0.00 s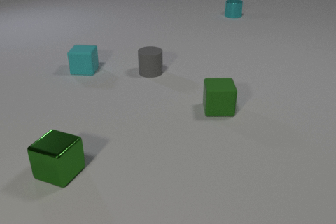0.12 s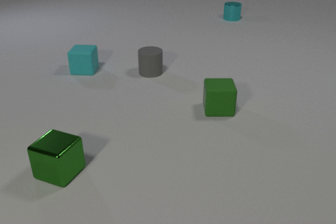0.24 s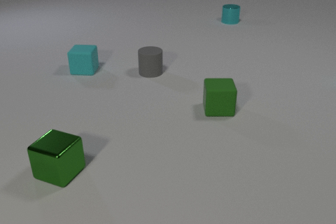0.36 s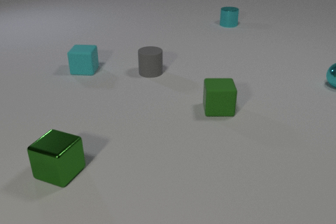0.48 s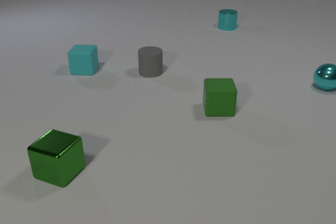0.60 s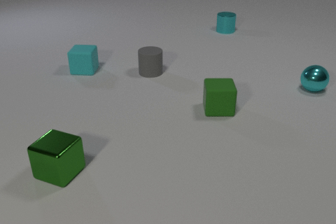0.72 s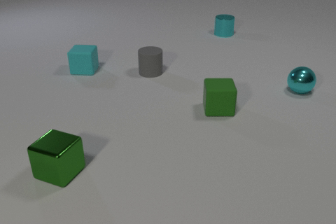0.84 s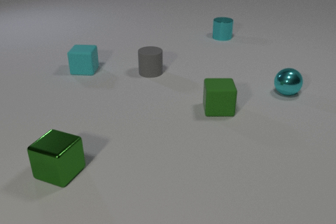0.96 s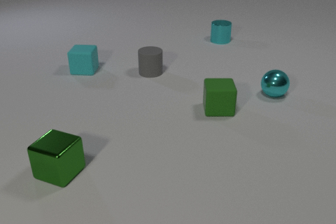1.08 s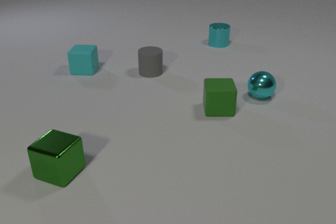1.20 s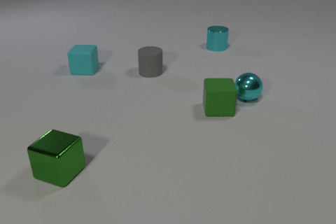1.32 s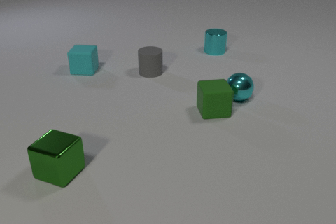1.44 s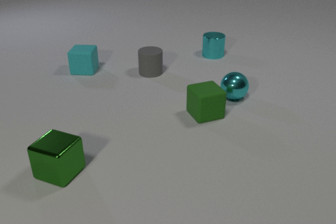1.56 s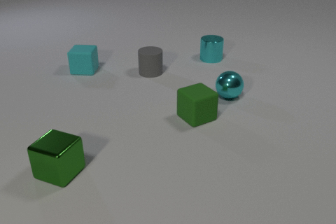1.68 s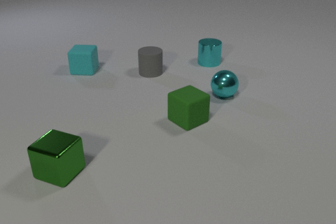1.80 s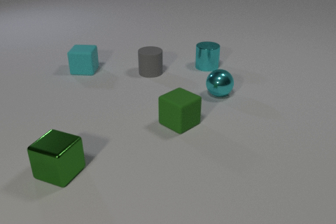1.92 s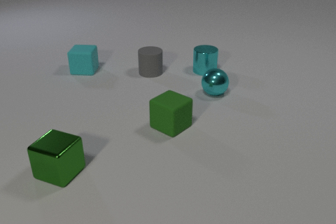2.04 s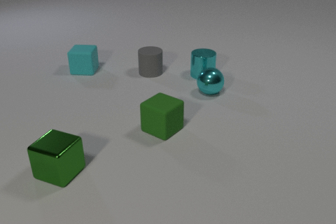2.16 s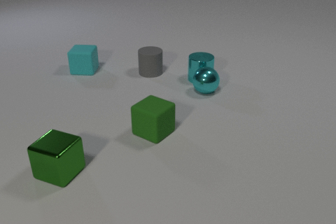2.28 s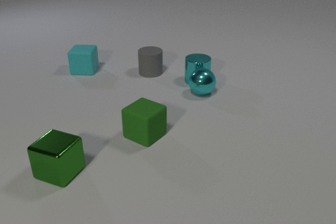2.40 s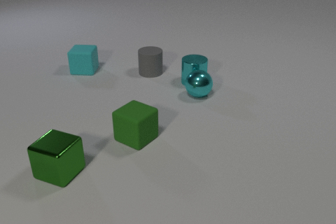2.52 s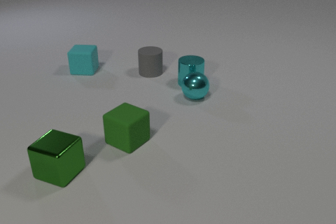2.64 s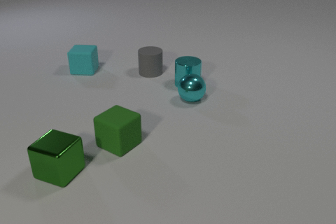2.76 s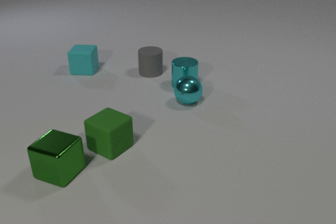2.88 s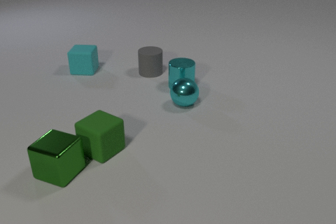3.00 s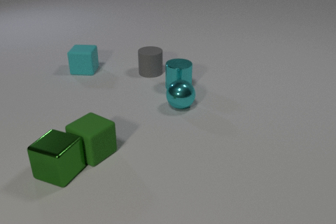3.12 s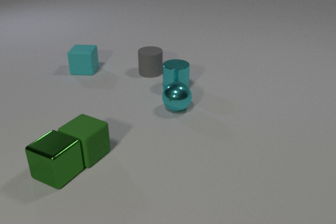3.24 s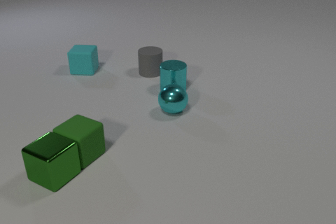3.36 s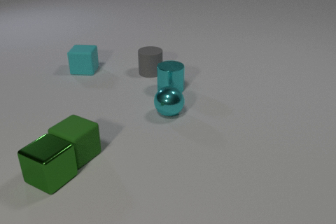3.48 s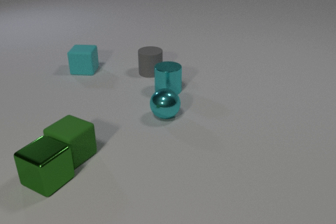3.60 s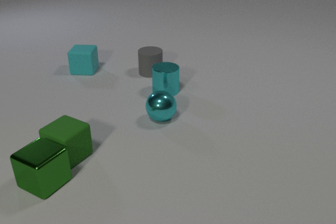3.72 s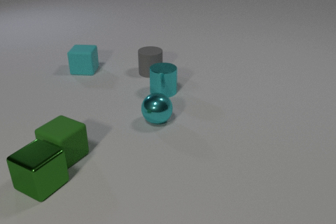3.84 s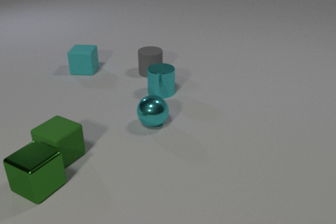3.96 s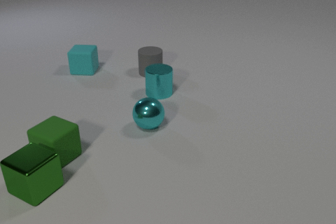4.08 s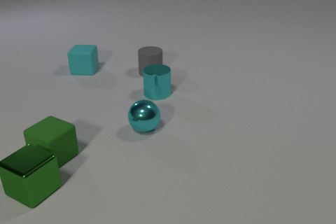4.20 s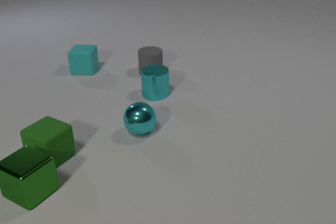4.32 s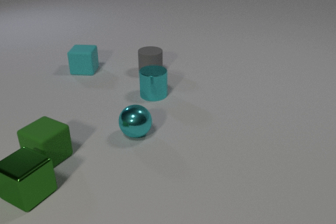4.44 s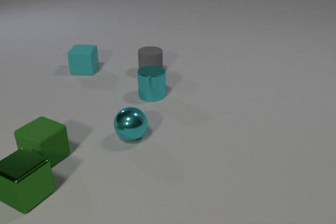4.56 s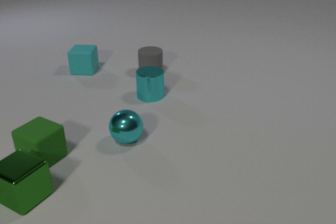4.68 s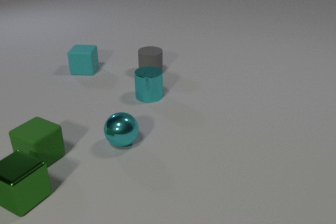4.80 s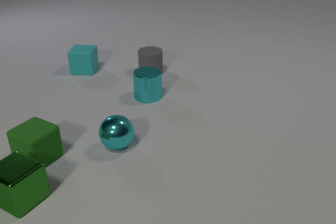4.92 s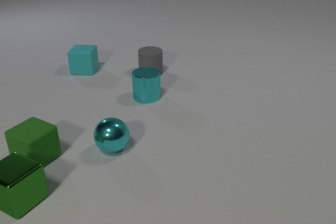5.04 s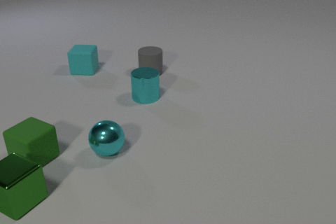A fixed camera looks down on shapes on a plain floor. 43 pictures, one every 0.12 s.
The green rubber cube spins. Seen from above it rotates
counterclockwise.
The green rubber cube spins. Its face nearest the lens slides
to the right.
0.00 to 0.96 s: The cyan metal sphere comes in at the right edge, rolls to the left and toward the camera. The cyan metal cylinder slides toward the camera.
0.96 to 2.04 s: The cyan metal sphere rolls to the left. The green rubber cube slides to the left and toward the camera, spins counterclockwise seen from above by about 45 degrees, its near face sliding to the right. The cyan metal cylinder slides toward the camera. The cyan metal sphere and the green rubber cube collide.
2.04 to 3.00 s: The cyan metal sphere rolls toward the camera and to the left. The green rubber cube slides to the left and toward the camera. The cyan metal cylinder slides toward the camera and to the left. The cyan metal sphere and the cyan metal cylinder collide.
3.00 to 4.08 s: The cyan metal sphere rolls toward the camera and to the left. The green rubber cube slides to the left. The cyan metal cylinder slides to the left and toward the camera. The green metal cube slides to the left and toward the camera. The green rubber cube and the green metal cube collide.
4.08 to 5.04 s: The cyan metal sphere rolls toward the camera and to the left. The green rubber cube slides to the left. The cyan metal cylinder slides to the left and toward the camera. The green metal cube slides to the left and toward the camera.
How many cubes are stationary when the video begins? 3.
Are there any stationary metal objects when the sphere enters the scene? yes.
Are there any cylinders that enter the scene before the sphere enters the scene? no.
